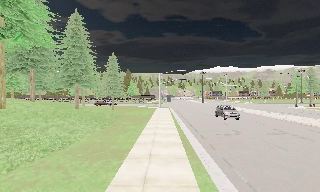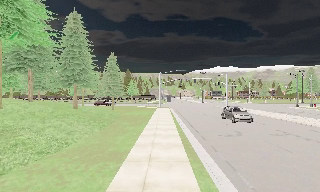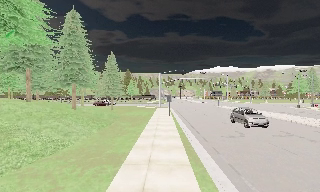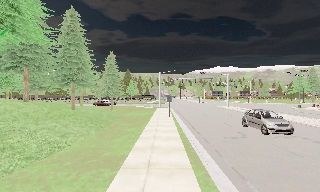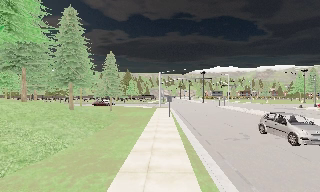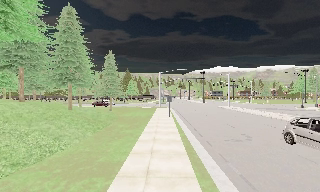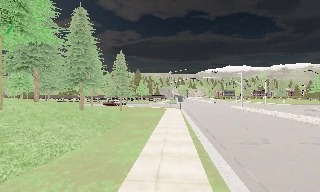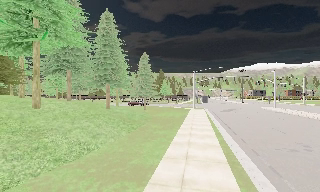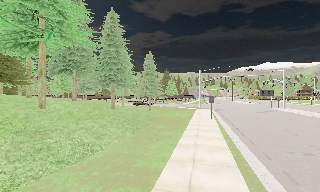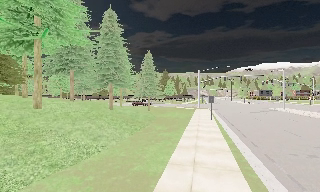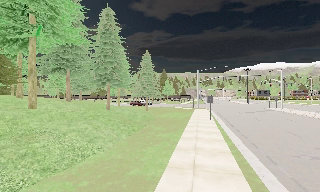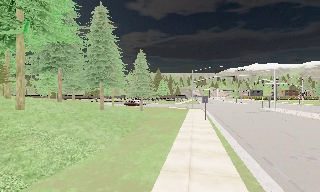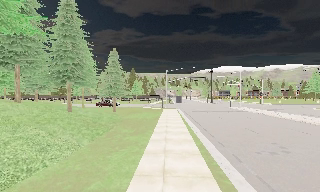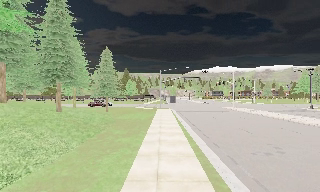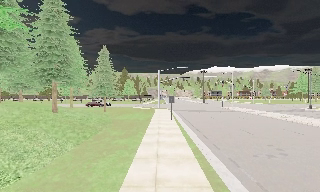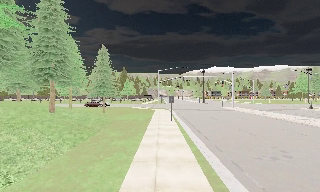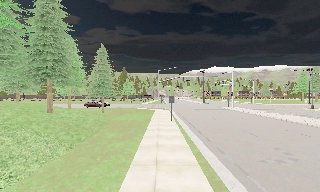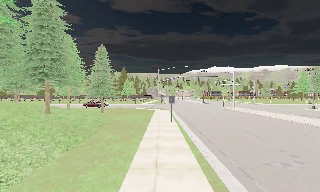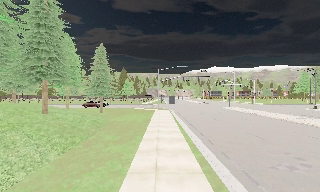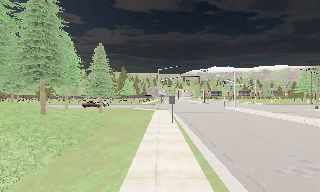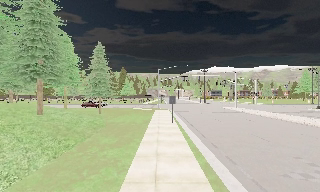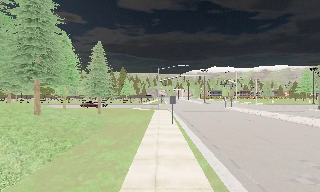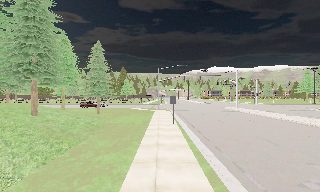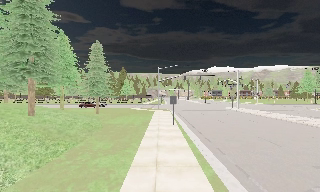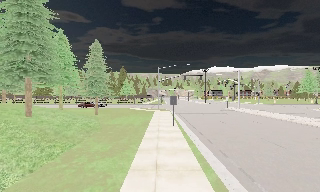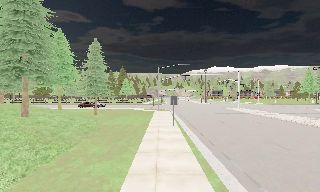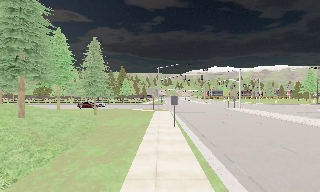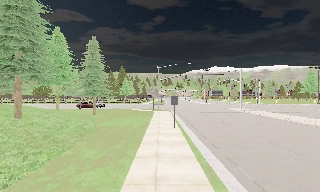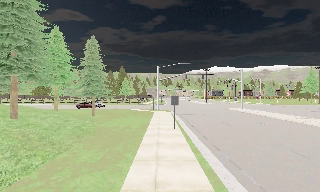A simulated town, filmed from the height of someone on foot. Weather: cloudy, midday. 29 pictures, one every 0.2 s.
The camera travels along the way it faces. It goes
forward.
0.0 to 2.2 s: The scene slides to the right, as the camera pans about 10 degrees to its left. It travels forward, about 3 m, so what stands in front looms larger.
2.2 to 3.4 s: The scene slides to the left, as the camera pans about 10 degrees to its right. It travels forward, about 2 m, so what stands in front looms larger.
3.4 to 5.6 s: The camera travels forward, about 3.5 m, so what stands in front looms larger.
The film runs forward here.
